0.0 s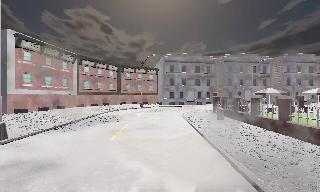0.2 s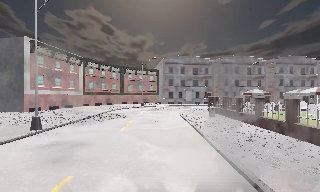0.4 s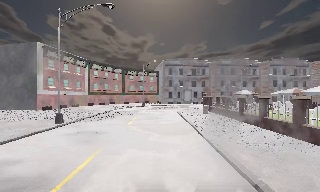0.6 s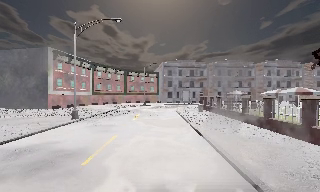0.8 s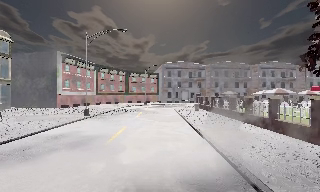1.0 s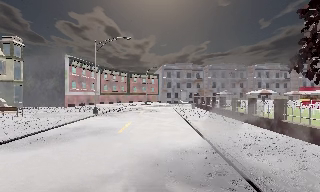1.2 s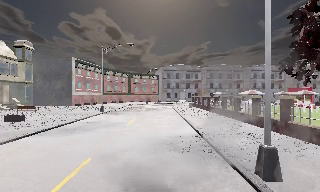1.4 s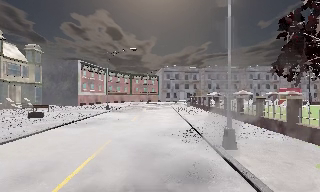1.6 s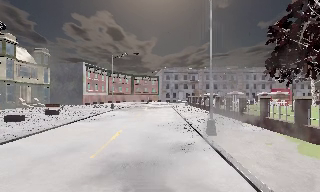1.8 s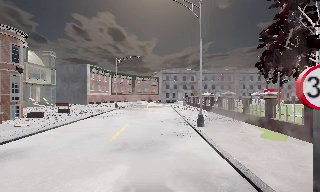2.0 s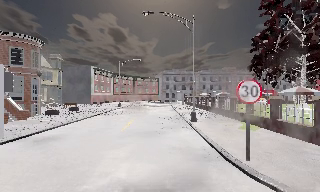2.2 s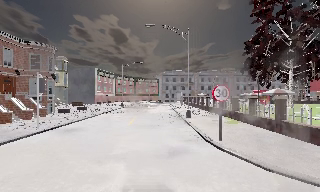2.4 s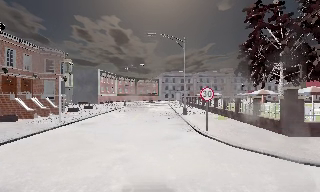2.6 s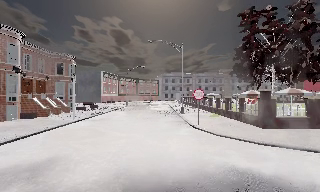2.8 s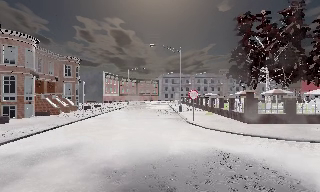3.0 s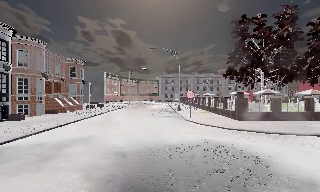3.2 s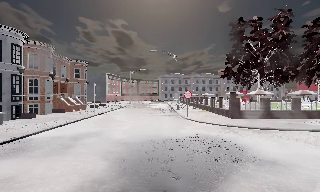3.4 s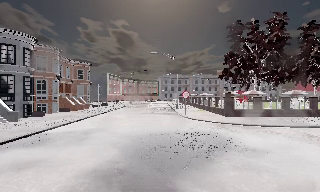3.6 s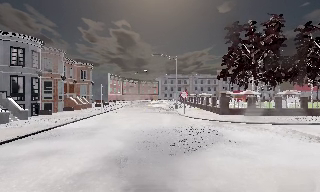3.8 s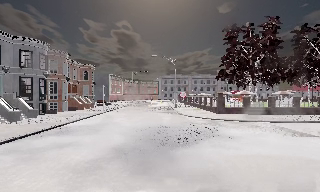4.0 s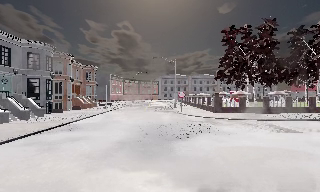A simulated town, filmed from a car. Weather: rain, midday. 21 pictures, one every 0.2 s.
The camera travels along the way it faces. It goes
backward.
0.0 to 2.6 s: The camera travels backward, about 25 m, so what stands in front gets smaller.
2.6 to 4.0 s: The camera travels backward, about 8 m, so what stands in front gets smaller. It loses speed.
The film runs backward here.
